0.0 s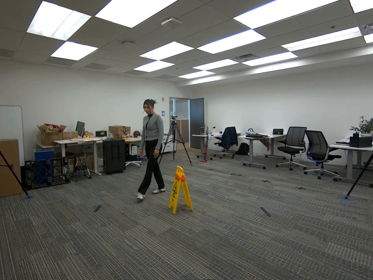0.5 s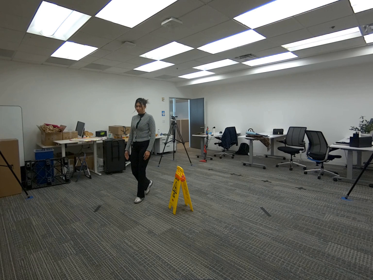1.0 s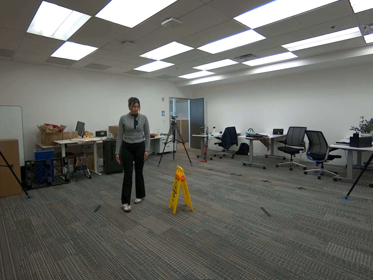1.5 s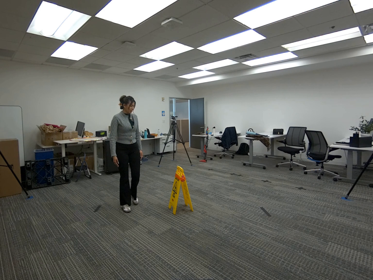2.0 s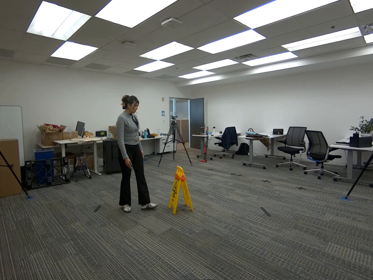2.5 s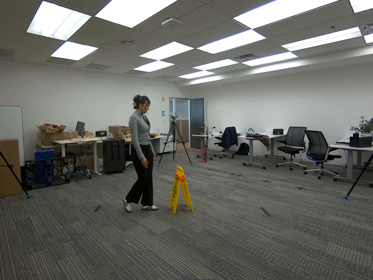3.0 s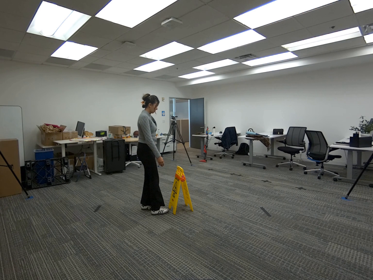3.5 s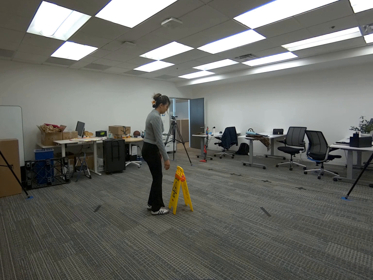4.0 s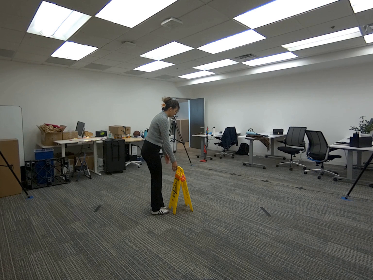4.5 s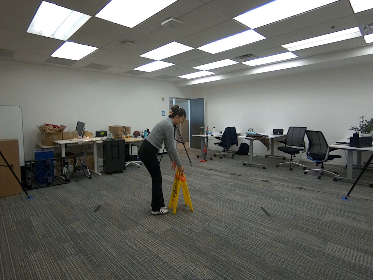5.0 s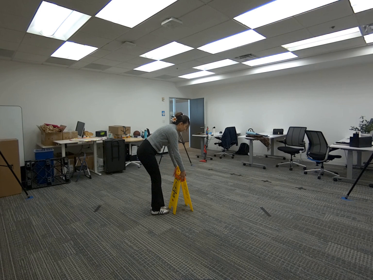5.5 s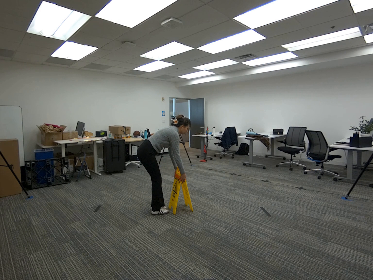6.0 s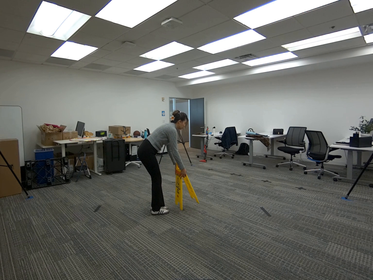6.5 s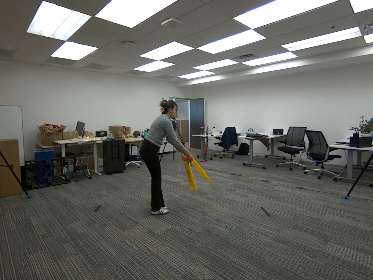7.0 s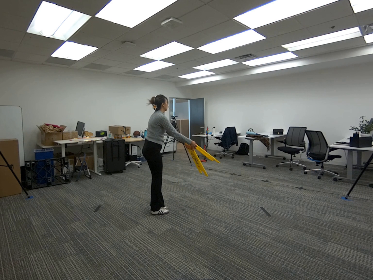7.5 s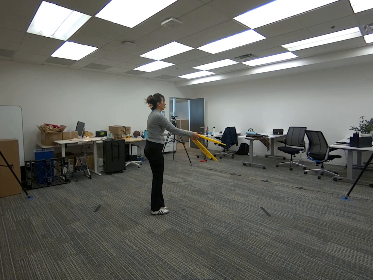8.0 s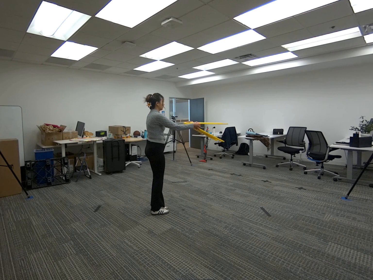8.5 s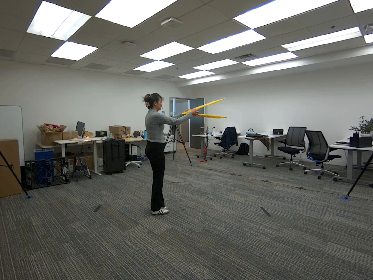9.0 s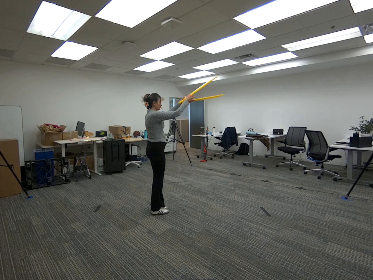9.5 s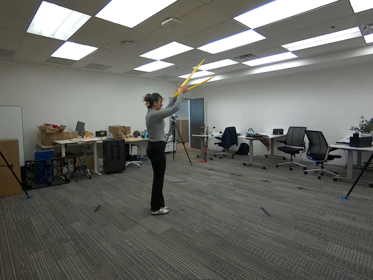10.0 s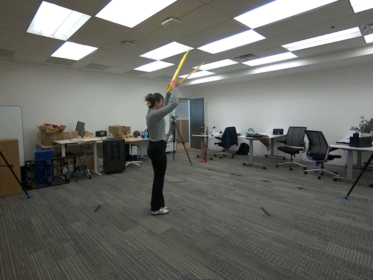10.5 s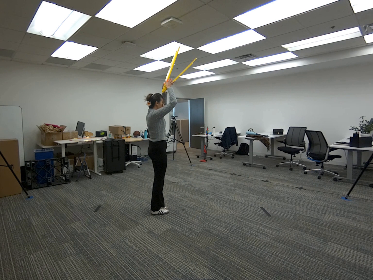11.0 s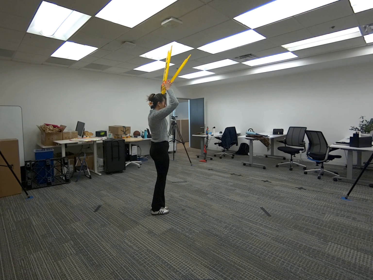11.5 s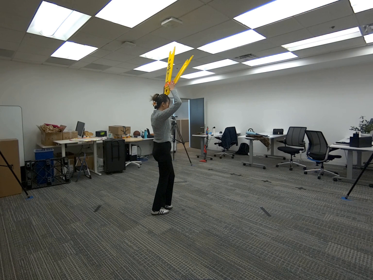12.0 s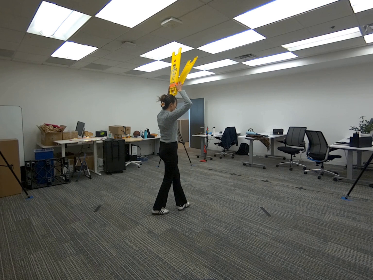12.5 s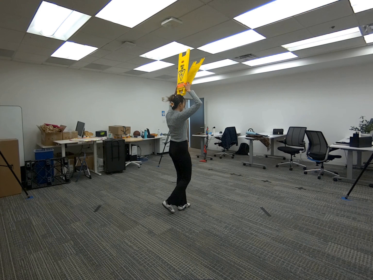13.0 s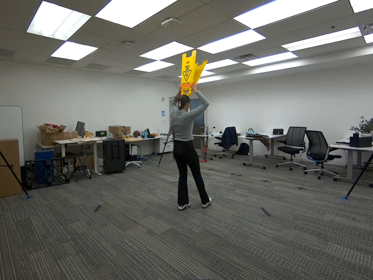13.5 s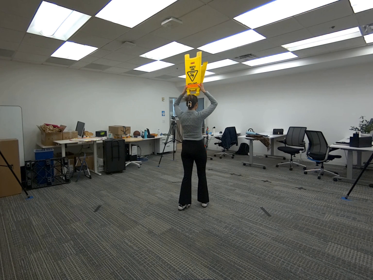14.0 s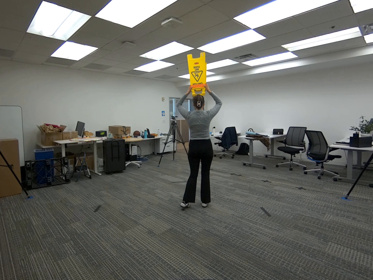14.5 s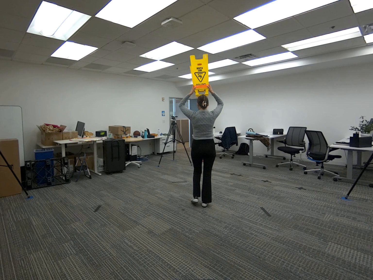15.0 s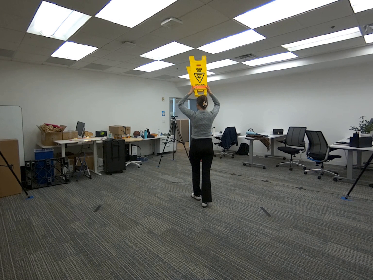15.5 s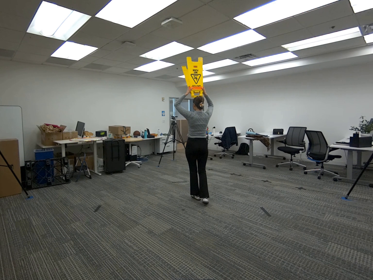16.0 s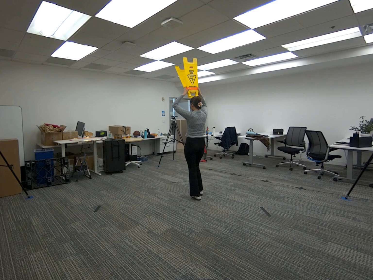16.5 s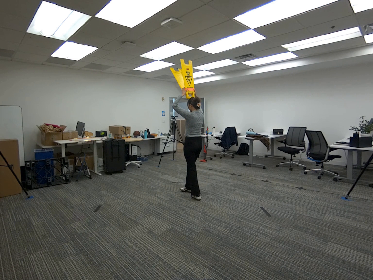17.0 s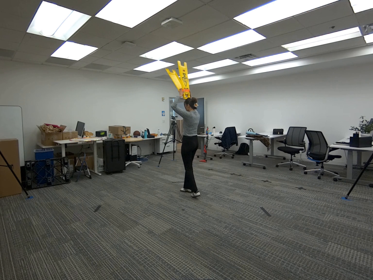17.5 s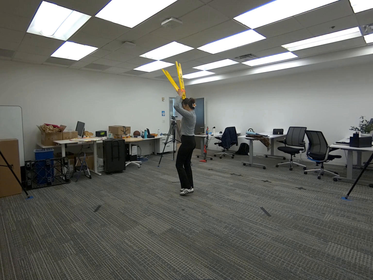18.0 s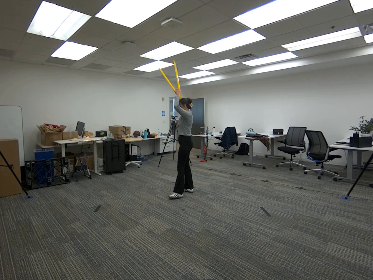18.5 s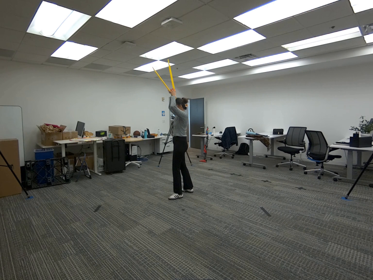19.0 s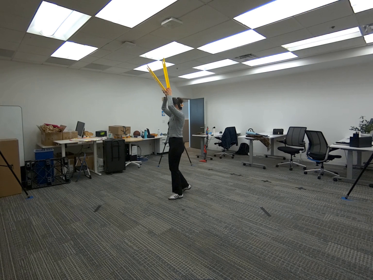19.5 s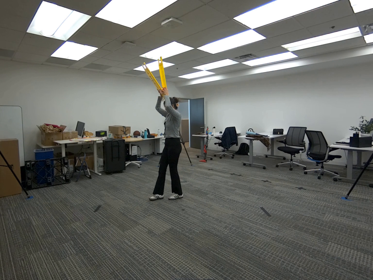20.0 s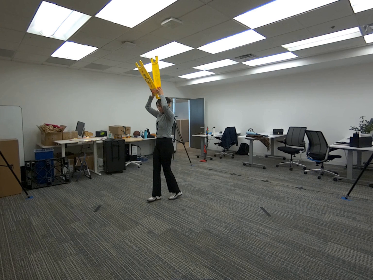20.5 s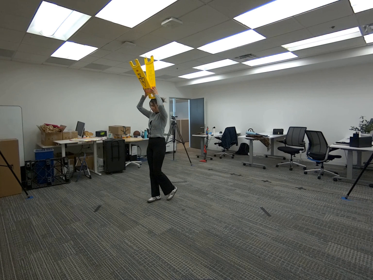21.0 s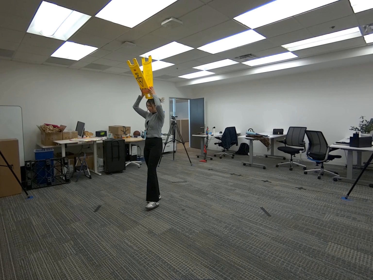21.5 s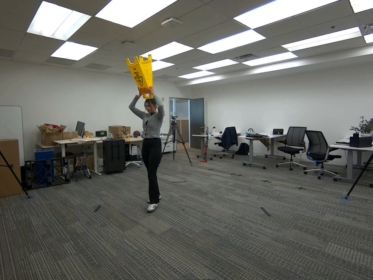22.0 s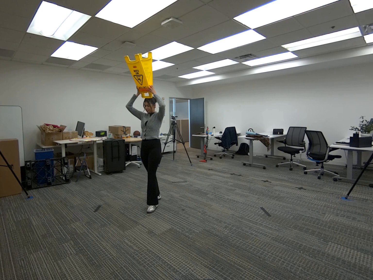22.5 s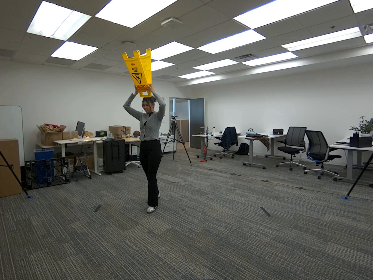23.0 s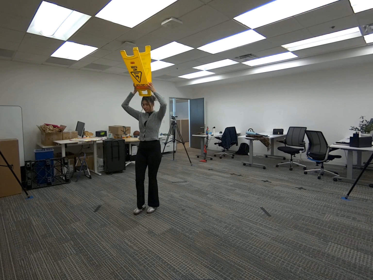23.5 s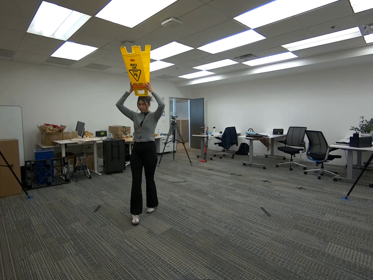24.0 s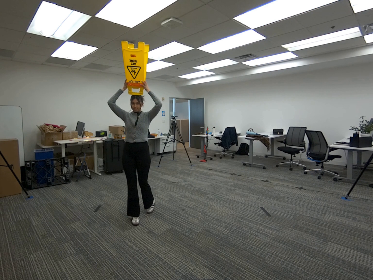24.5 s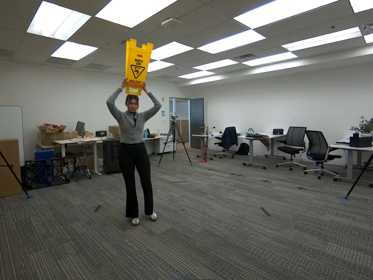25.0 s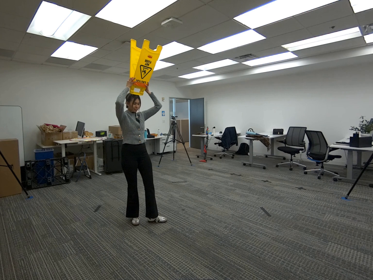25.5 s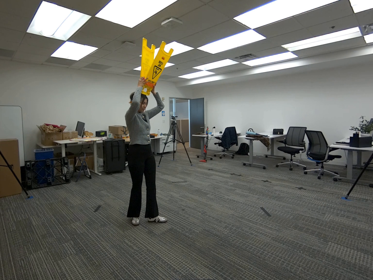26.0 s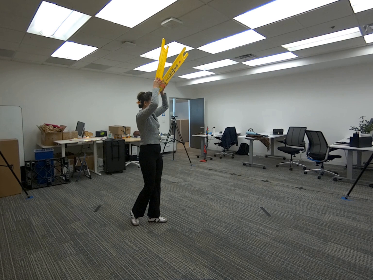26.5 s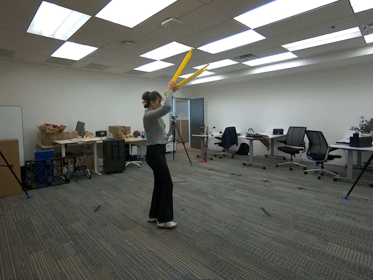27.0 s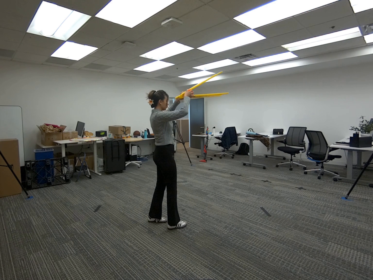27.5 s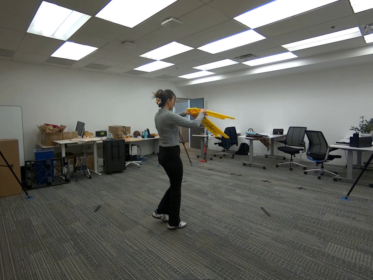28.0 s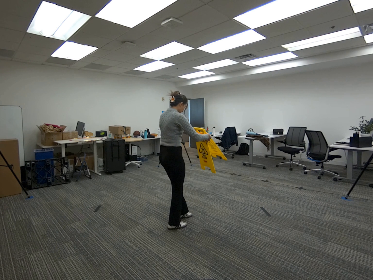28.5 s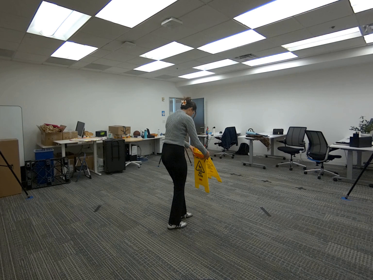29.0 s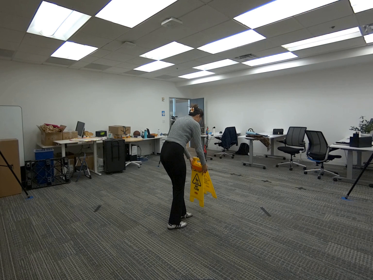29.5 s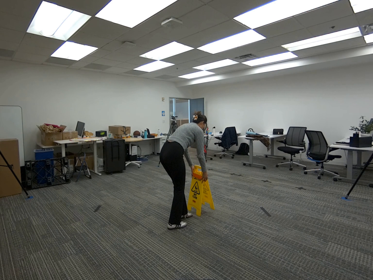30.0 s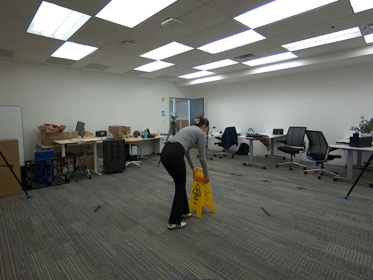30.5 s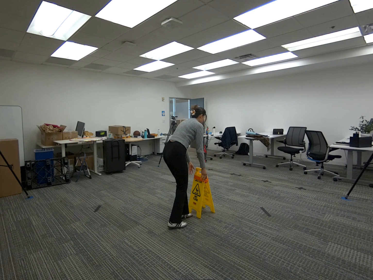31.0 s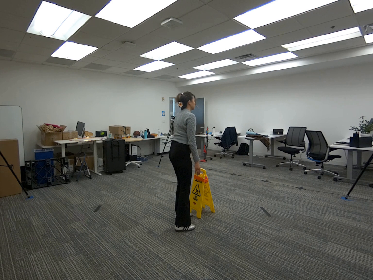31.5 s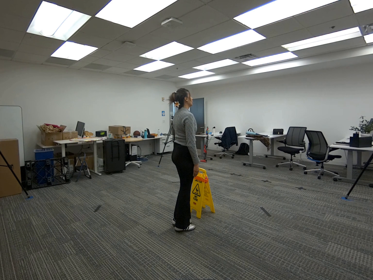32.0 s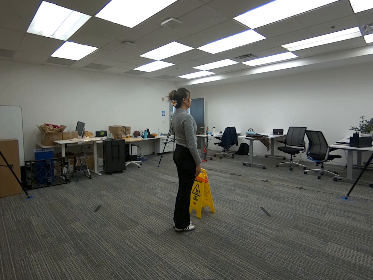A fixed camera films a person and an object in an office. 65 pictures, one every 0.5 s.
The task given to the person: Walk to the wet floor sign, use both hands and pick up the sign and keep the sign above your head. Walk around for more than 10 seconds, and place the sign back on the ground once you are done.
